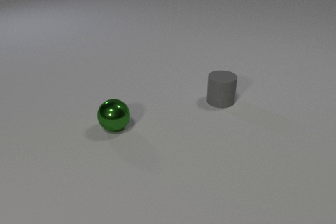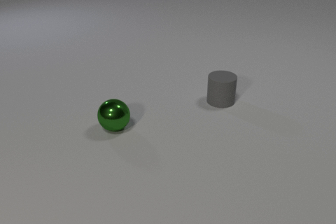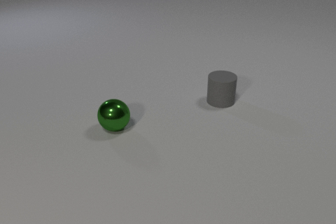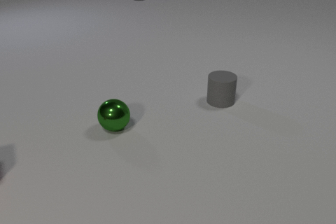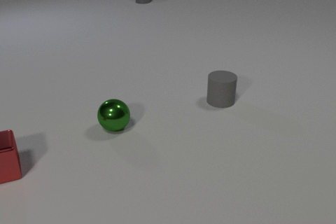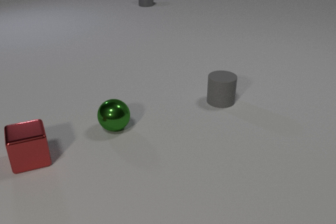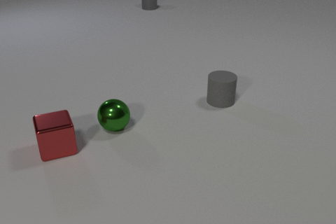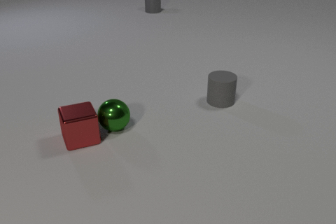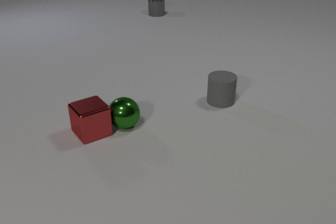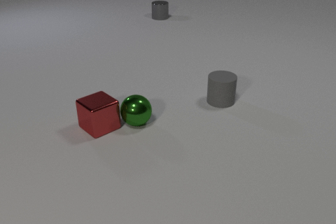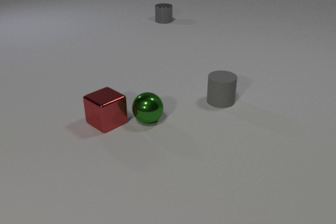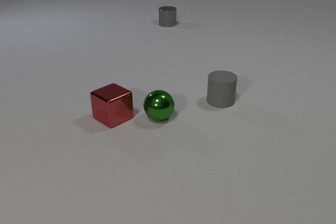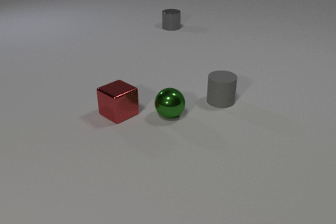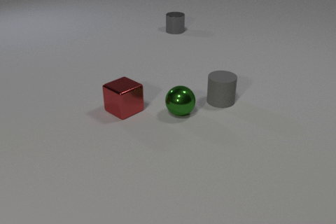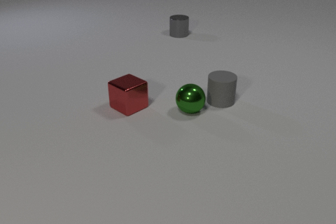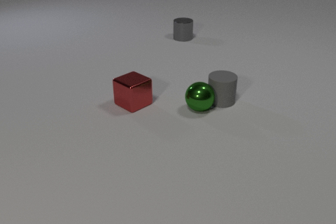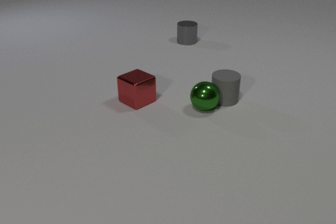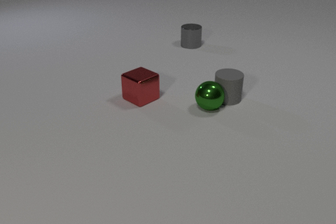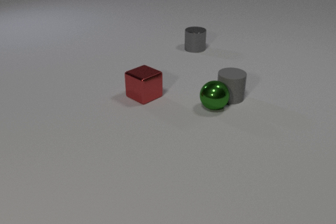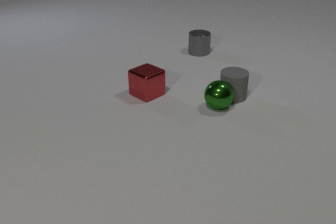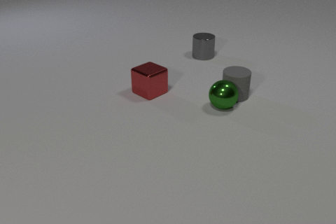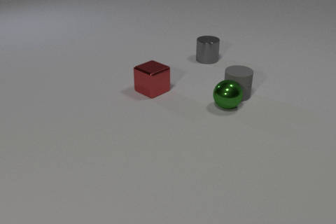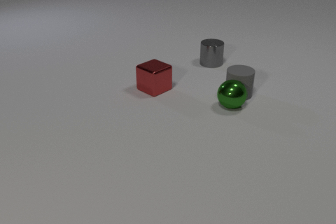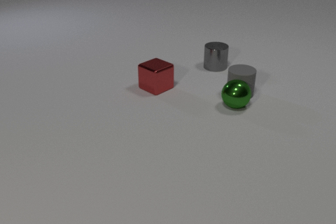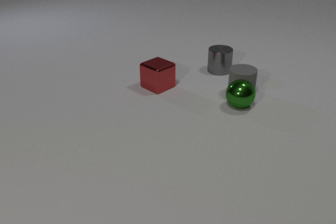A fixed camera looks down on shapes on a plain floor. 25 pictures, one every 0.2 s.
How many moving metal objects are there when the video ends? 3.
How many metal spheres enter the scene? 0.
How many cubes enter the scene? 1.
0.0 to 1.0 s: The red metal cube comes in at the left edge, slides to the right. The gray metal cylinder comes in at the top edge, slides toward the camera.
1.0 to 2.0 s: The red metal cube slides to the right and away from the camera, spins so that its near face slides to the right, counterclockwise seen from above. The green metal sphere rolls to the right. The gray metal cylinder slides toward the camera. The red metal cube and the green metal sphere collide.
2.0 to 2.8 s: The red metal cube slides away from the camera and to the right. The green metal sphere rolls to the right and away from the camera. The gray metal cylinder slides toward the camera.
2.8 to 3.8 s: The red metal cube slides away from the camera and to the right. The green metal sphere rolls to the right. The gray rubber cylinder slides to the right and away from the camera. The gray metal cylinder slides toward the camera and to the right. The green metal sphere and the gray rubber cylinder collide.
3.8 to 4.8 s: The red metal cube slides away from the camera and to the right. The green metal sphere rolls to the right. The gray rubber cylinder slides away from the camera and to the right. The gray metal cylinder slides toward the camera and to the right.
